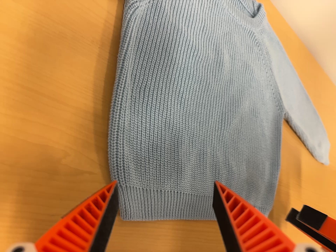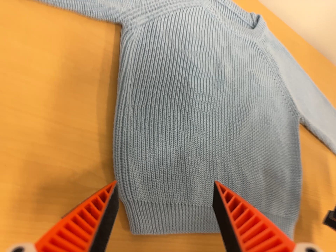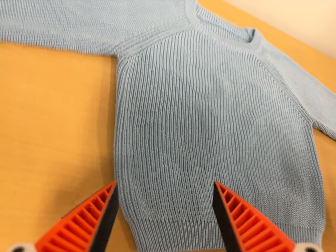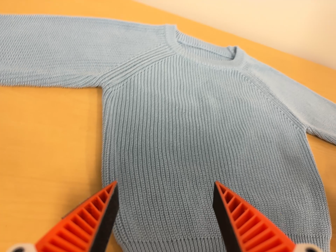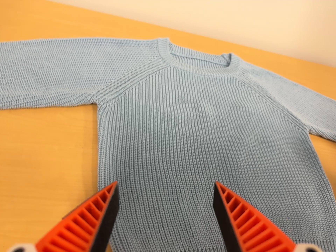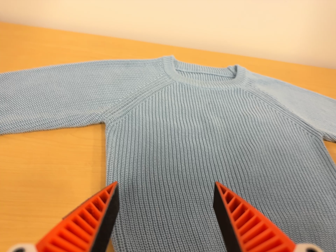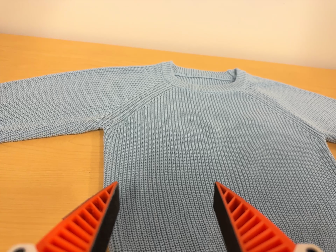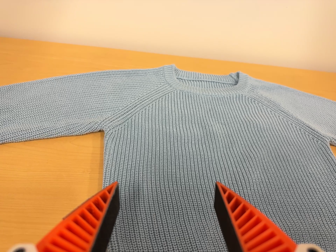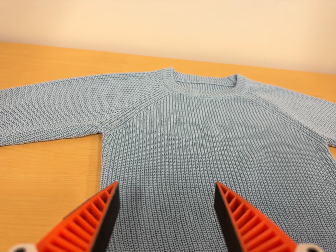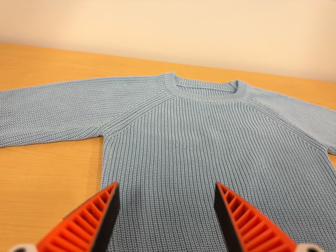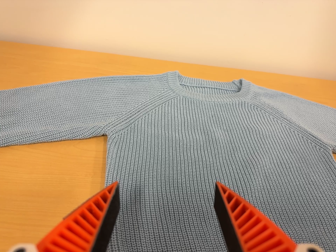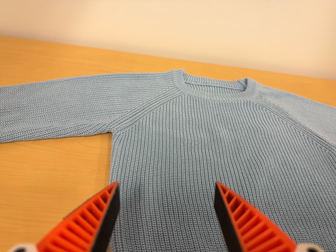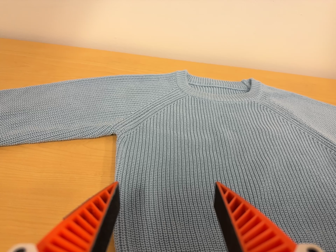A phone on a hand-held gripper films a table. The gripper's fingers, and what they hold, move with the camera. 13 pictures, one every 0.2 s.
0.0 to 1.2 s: The camera pans to its left by about 20 degrees. It travels to its right, about 14 cm. Its aim tips toward the top of its view by about 25 degrees, and the scene shifts downward. It rolls about its line of sight by about 30 degrees, and the scene rotates counterclockwise.
1.2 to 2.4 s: The camera shifts only a little, or ends up much as it began.
The film runs forward here.
